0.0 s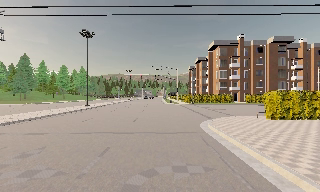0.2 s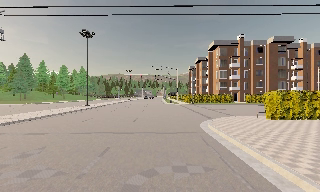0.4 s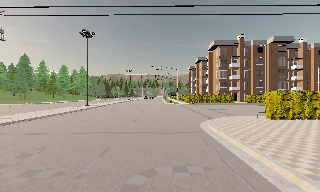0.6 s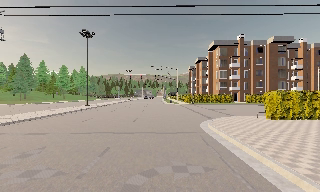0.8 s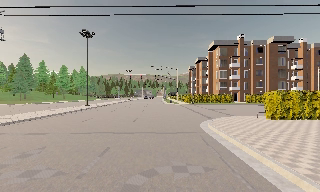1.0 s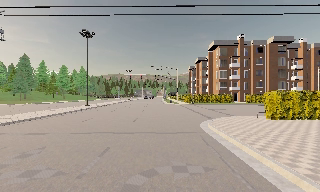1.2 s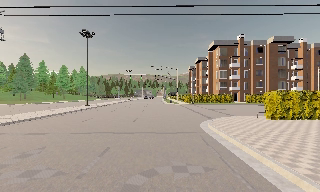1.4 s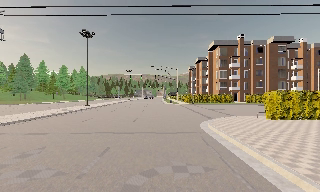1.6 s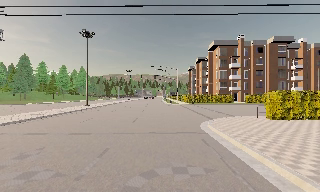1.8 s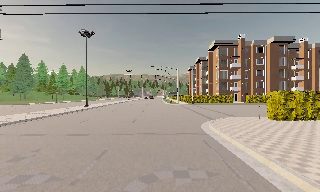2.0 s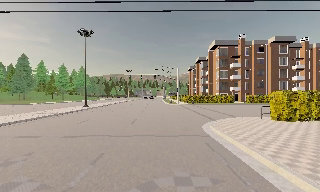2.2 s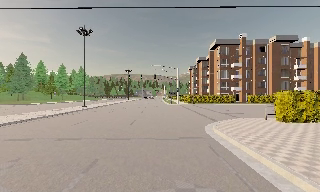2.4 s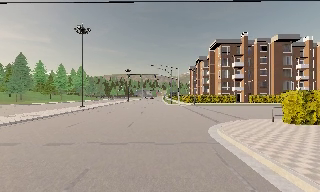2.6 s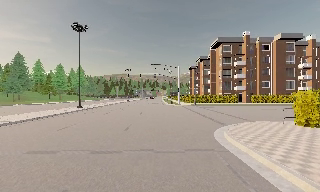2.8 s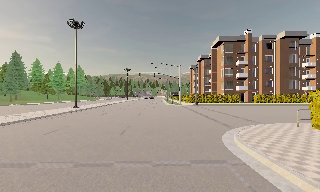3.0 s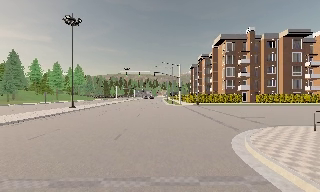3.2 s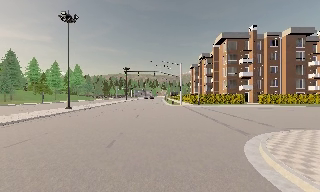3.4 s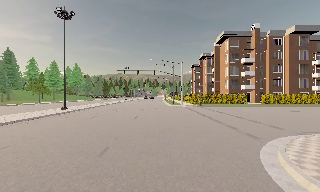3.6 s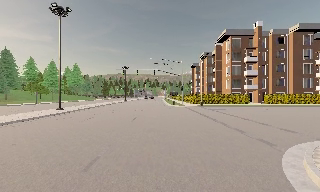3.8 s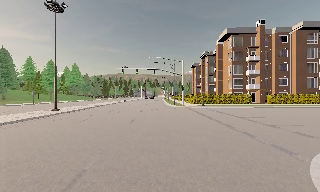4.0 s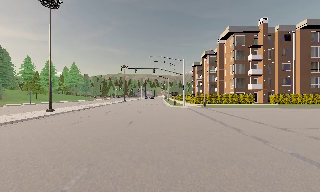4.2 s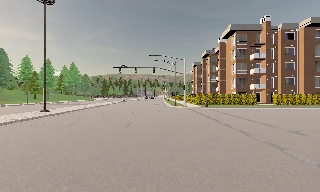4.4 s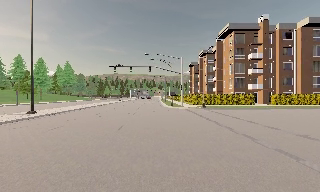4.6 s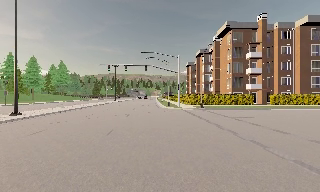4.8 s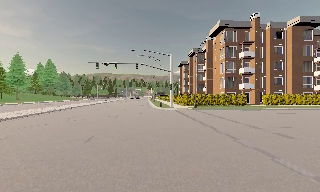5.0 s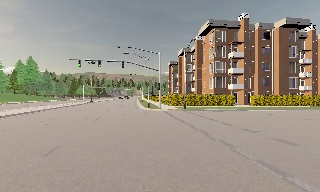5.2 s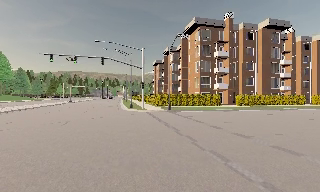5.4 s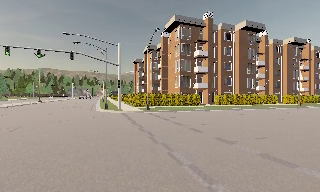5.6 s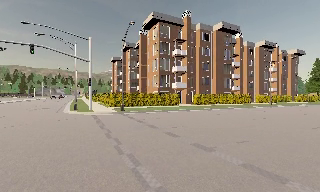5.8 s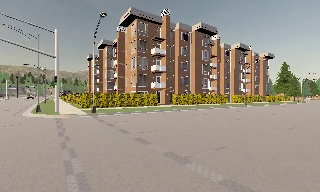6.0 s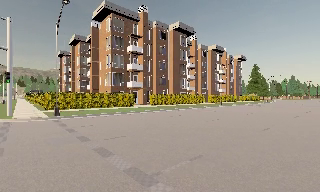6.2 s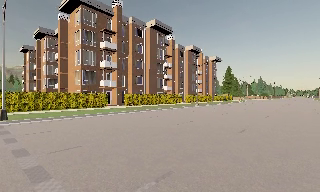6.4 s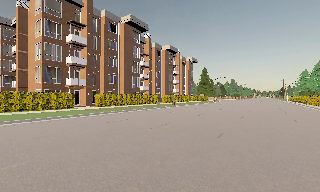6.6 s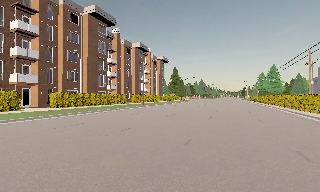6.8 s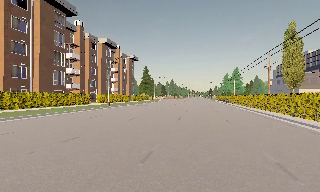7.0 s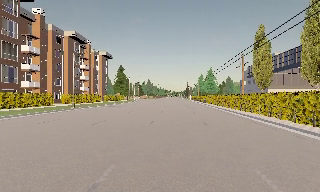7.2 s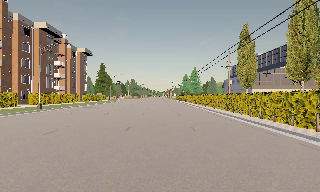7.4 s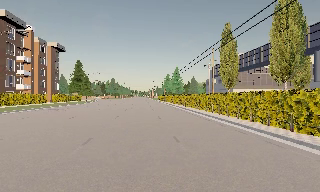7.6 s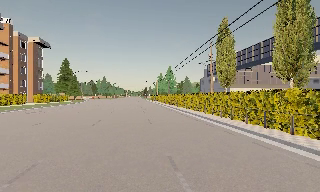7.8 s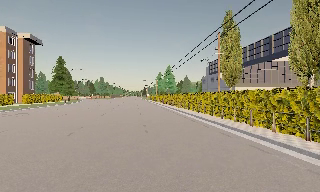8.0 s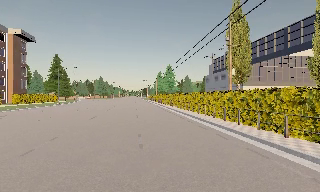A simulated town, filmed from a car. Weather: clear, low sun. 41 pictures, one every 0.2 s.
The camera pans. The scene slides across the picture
to the left.
The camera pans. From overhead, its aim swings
clockwise.
0.0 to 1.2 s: The camera keeps its place and its aim.
1.2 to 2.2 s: The camera travels forward, about 1 m, so what stands in front looms larger. It gains speed.
2.2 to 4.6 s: The camera travels forward, about 10 m, so what stands in front looms larger.
4.6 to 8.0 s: The scene slides to the left, as the camera pans about 100 degrees to its right. It travels forward, about 25 m. It gains speed.
The film runs forward here.
